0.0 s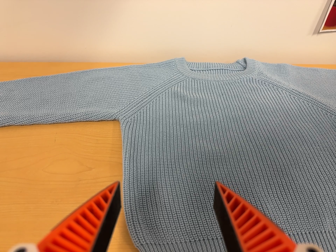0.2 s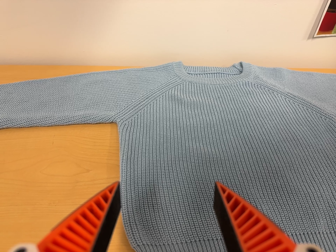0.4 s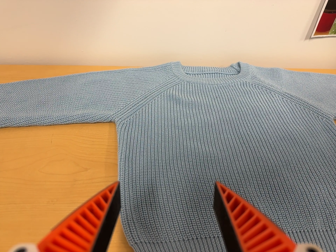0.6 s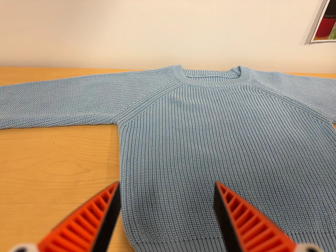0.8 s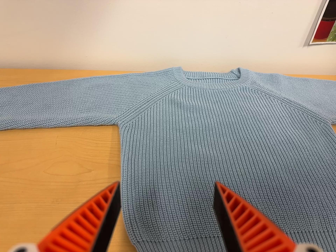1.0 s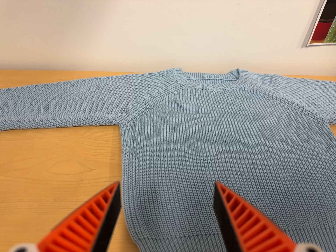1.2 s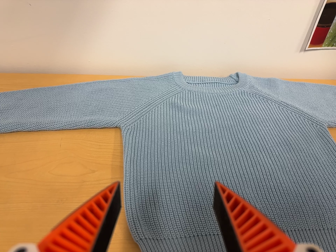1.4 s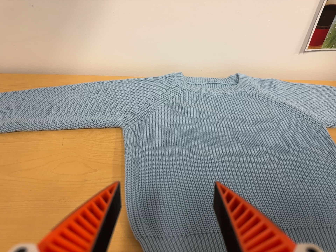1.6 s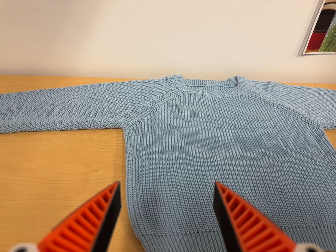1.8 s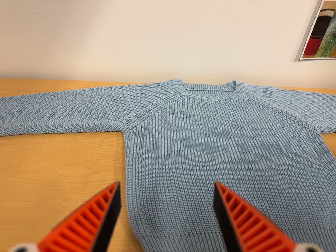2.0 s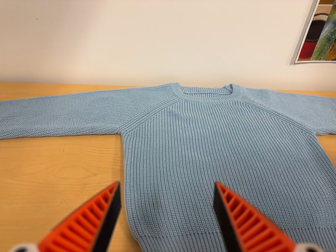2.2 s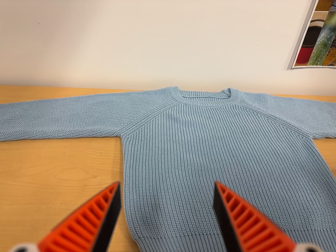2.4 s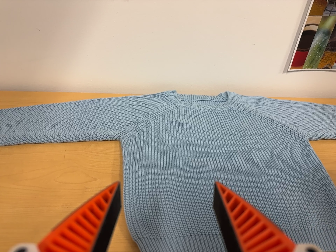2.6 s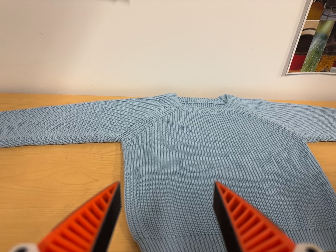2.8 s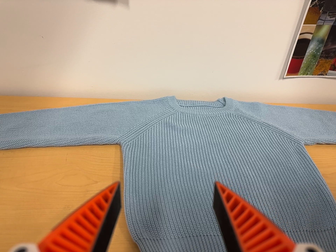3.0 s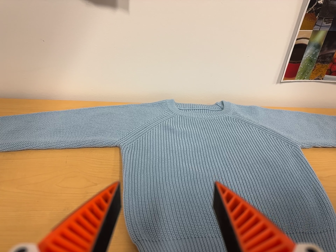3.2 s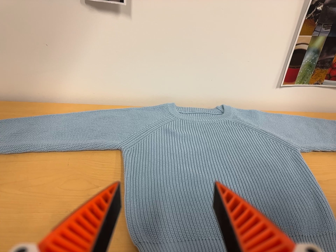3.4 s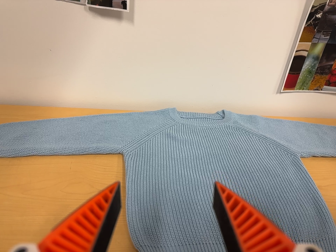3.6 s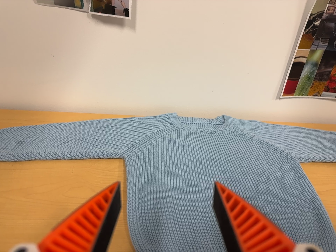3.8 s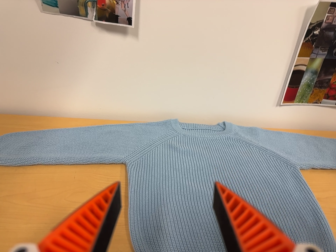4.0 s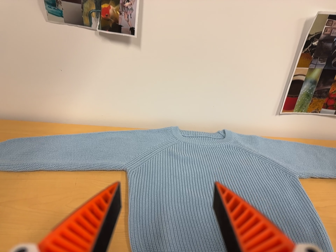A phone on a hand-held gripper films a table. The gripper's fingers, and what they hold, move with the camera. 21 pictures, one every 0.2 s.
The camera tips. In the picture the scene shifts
downward.
The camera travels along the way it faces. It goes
backward.
0.0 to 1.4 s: The camera shifts only a little, or ends up much as it began.
1.4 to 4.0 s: The camera travels backward, about 9 cm, so what stands in front gets smaller. Its aim tips toward the top of its view by about 10 degrees, and the scene shifts downward.
The film runs backward here.
